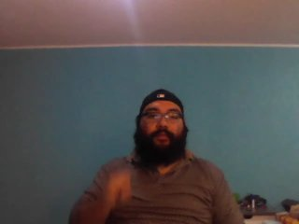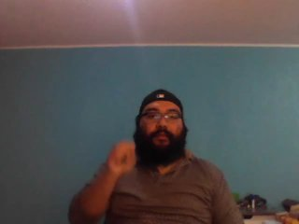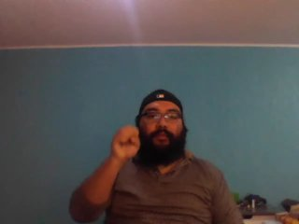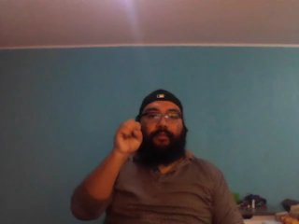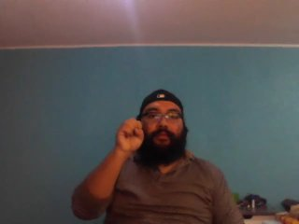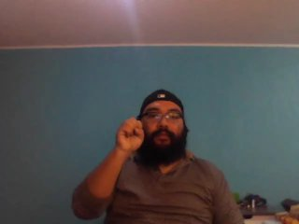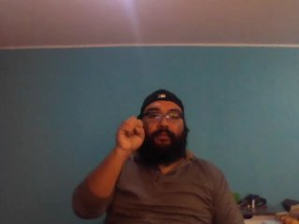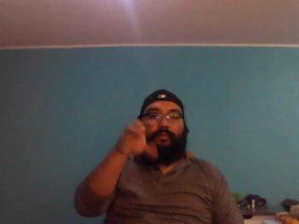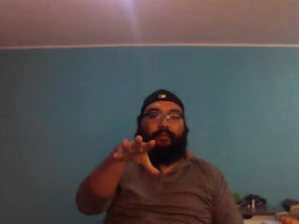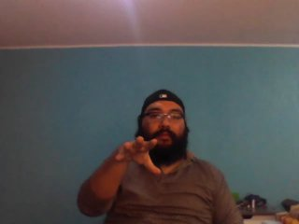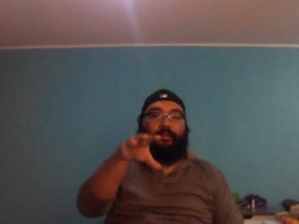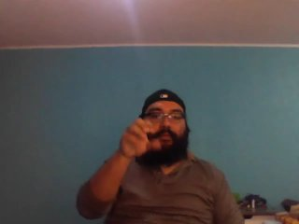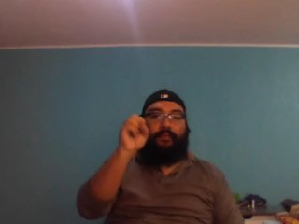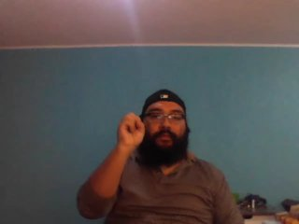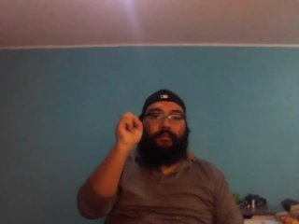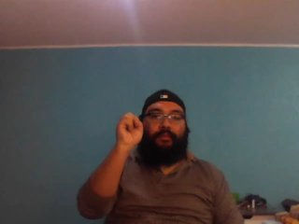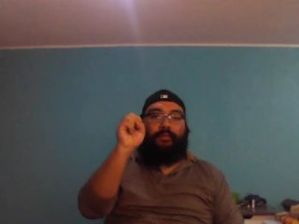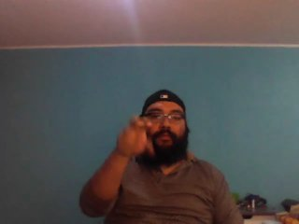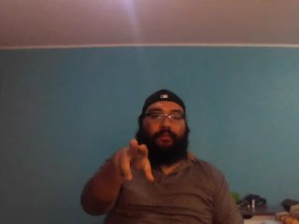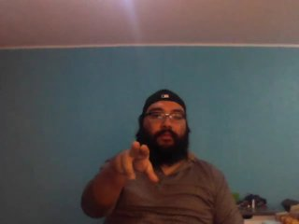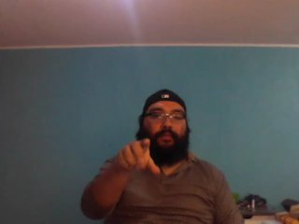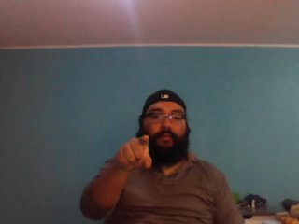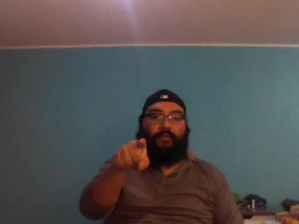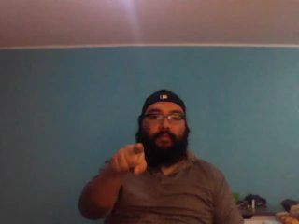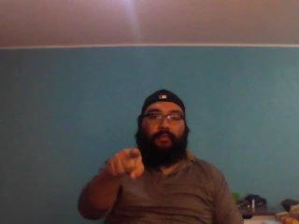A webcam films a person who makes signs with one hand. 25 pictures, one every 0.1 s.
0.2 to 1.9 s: Open twice.
2.0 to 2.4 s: Pointing with one finger.
